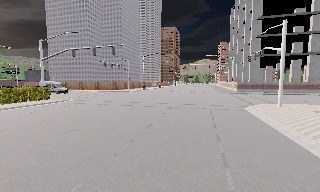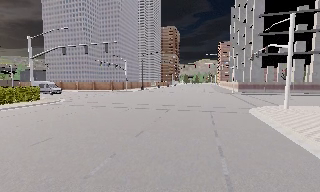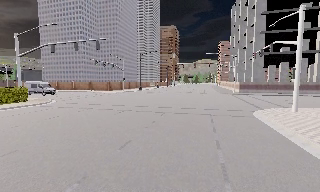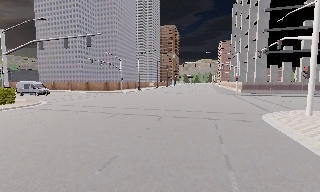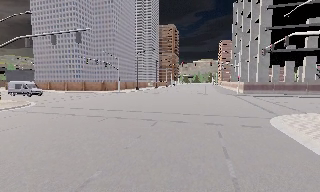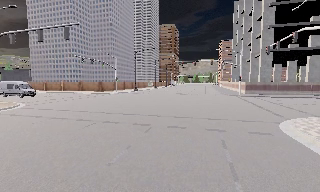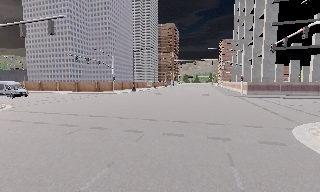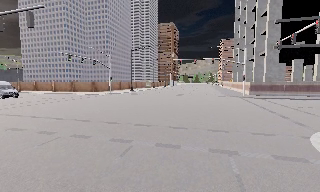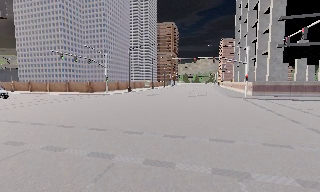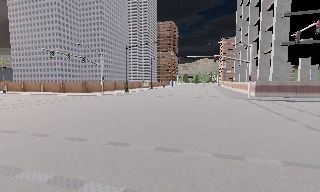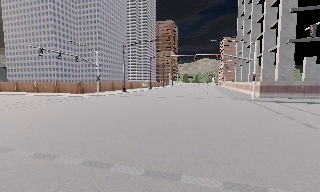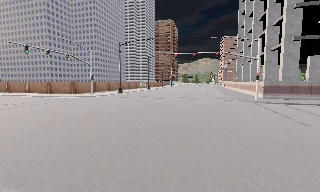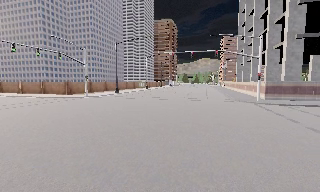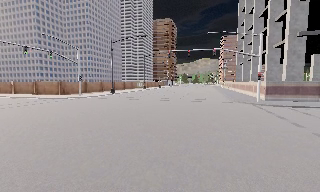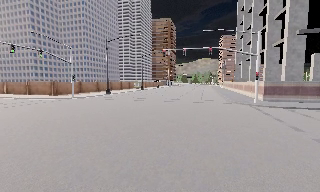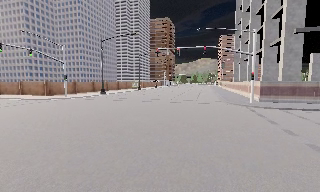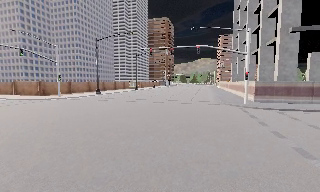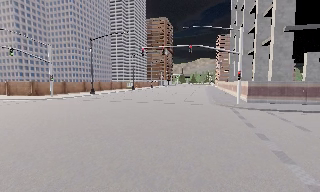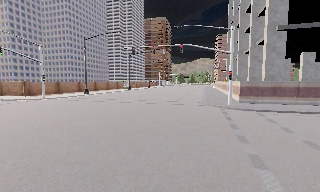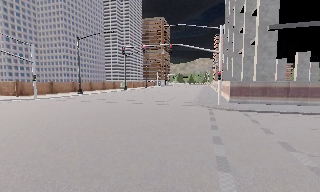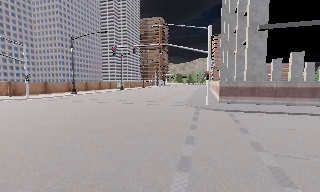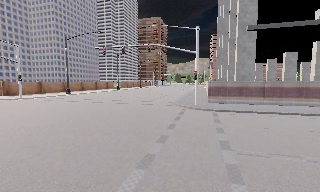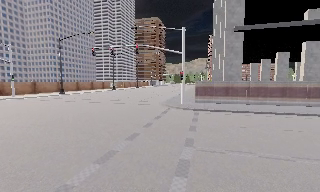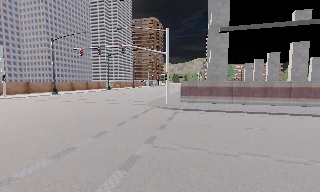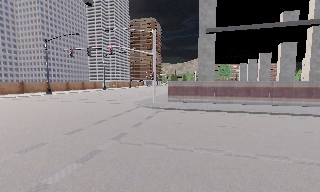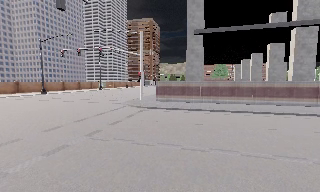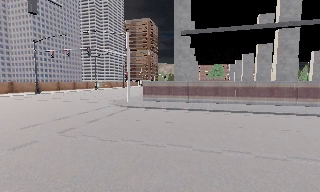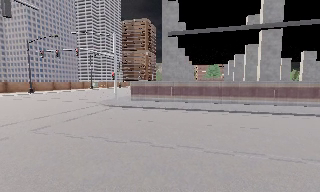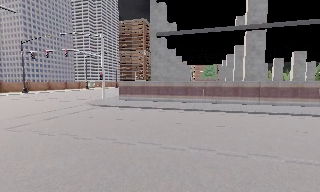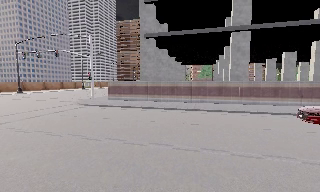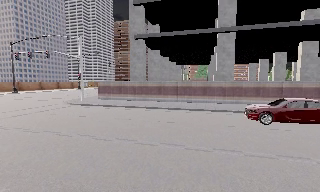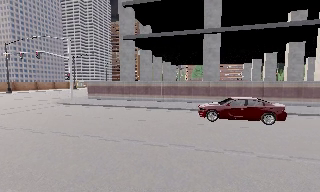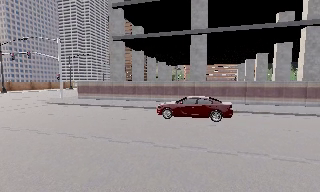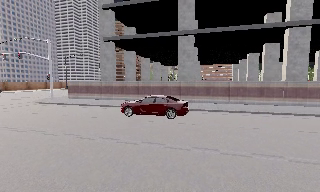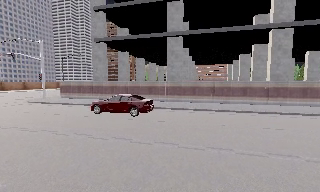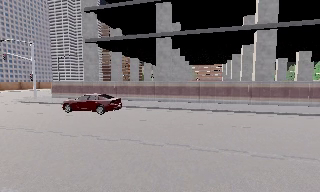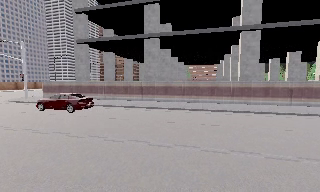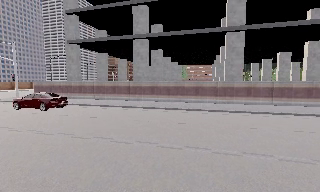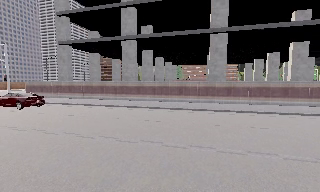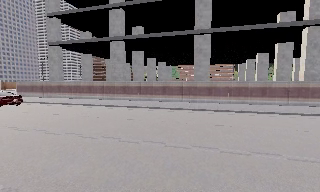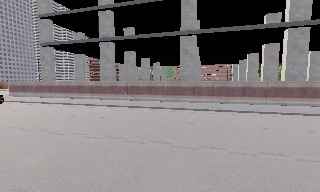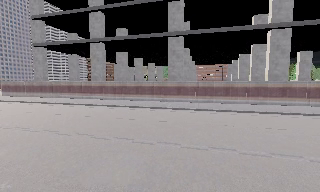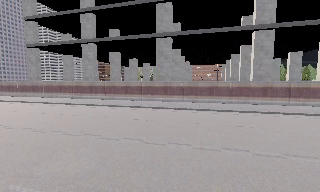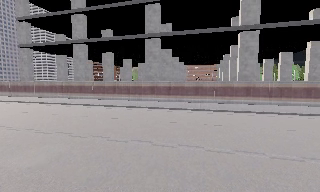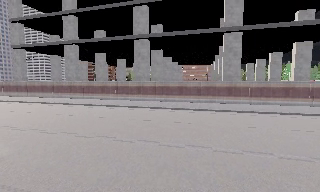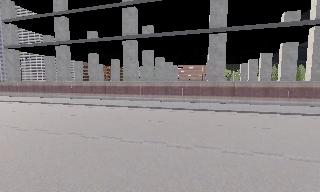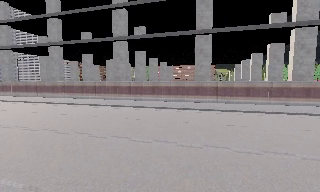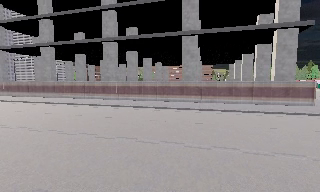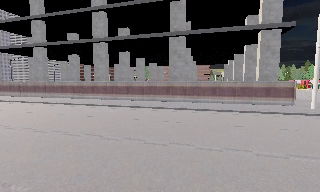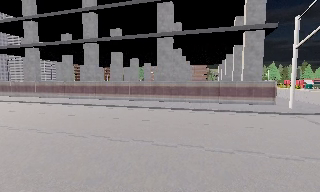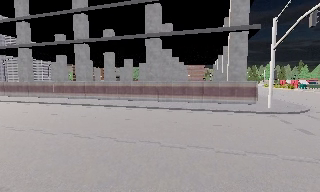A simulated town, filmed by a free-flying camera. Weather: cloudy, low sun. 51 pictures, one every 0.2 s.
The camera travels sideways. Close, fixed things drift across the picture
to the left.
0.0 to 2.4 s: The camera travels forward, about 16 m, so what stands in front looms larger.
2.4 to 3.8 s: The camera travels to its right and forward, about 7 m, so close, fixed things drift to the left.
3.8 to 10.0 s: The camera travels to its right, about 50 m, so close, fixed things drift to the left.
The film runs forward here.
